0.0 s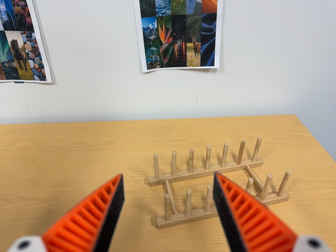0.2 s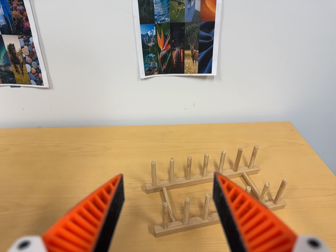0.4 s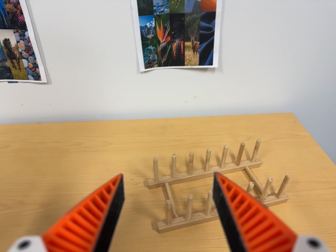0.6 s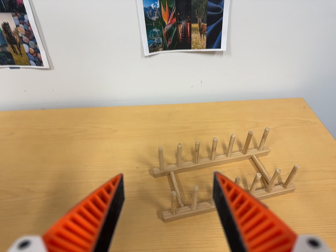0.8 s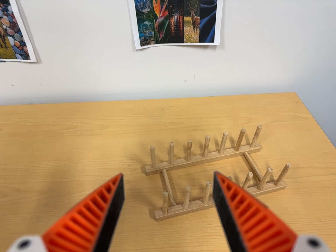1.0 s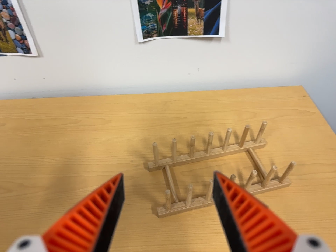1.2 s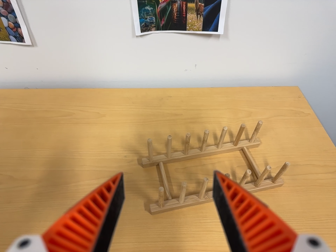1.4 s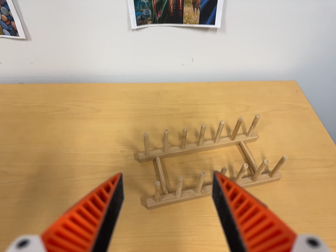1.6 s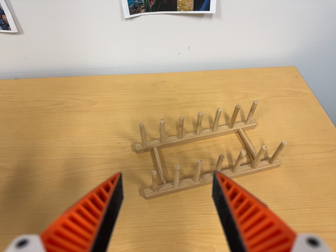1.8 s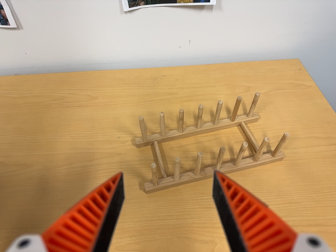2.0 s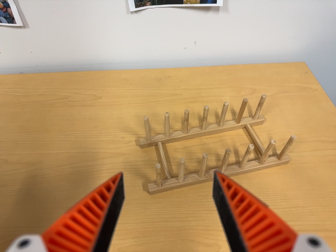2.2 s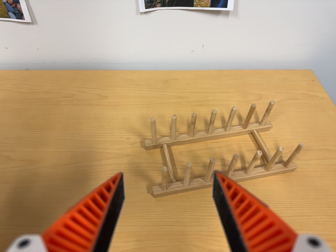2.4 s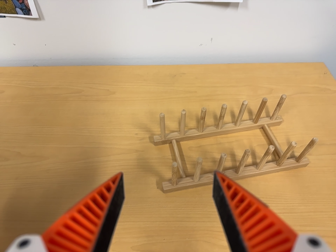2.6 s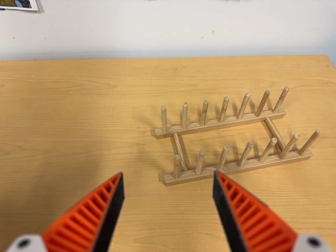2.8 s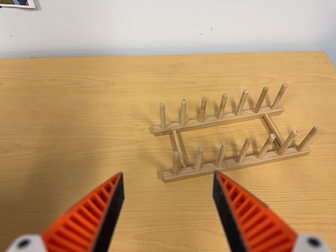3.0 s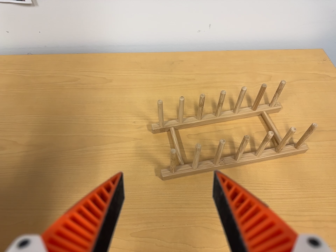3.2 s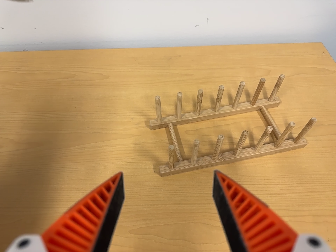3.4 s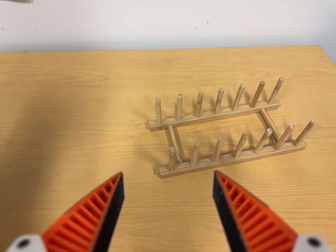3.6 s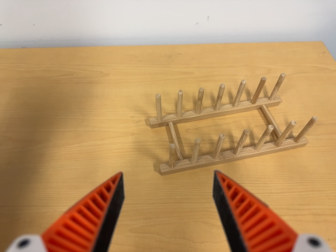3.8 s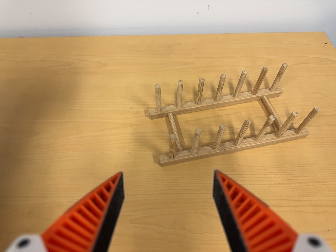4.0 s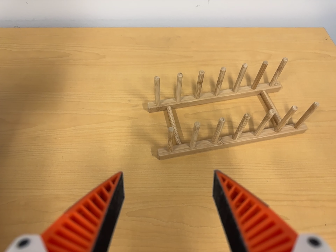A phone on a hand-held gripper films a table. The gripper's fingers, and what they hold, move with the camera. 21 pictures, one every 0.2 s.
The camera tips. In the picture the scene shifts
upward.
0.0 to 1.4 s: The camera travels toward the top of its view and forward, about 8 cm. Its aim tips toward the bottom of its view by about 15 degrees.
1.4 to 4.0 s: The camera travels forward and toward the bottom of its view, about 6 cm, so what stands in front looms larger.
The film runs forward here.
